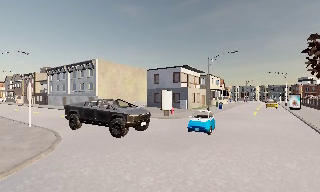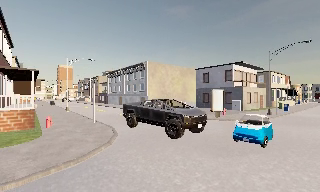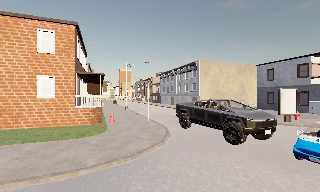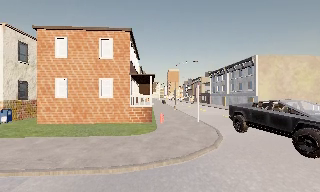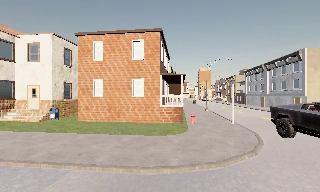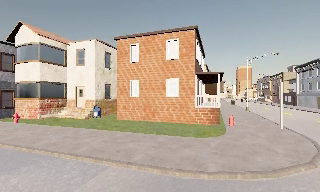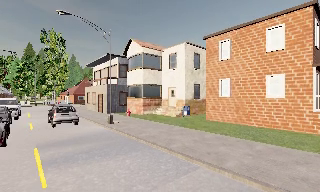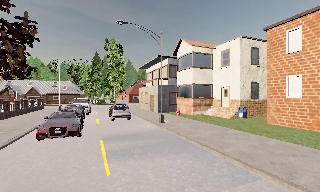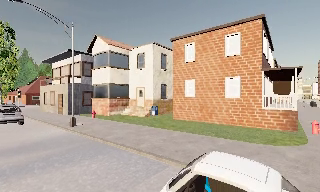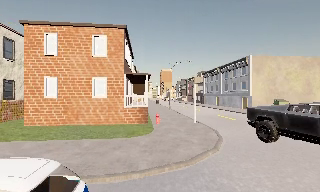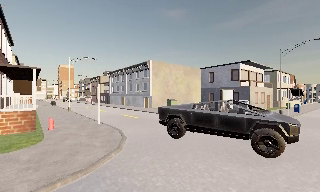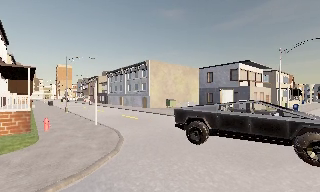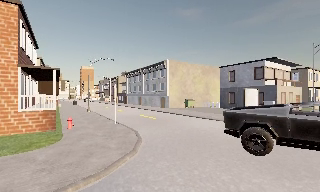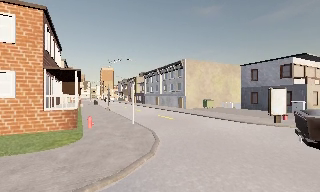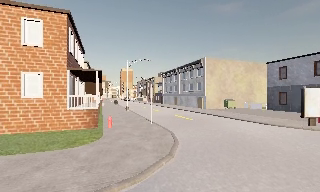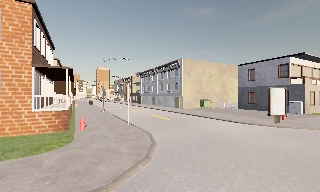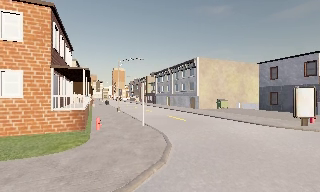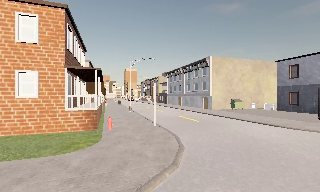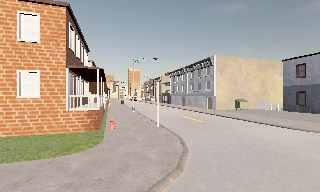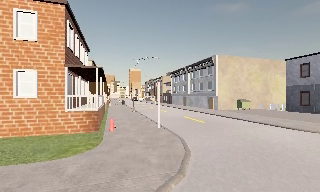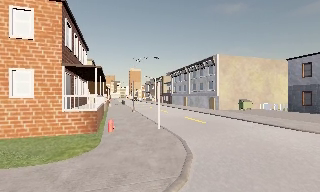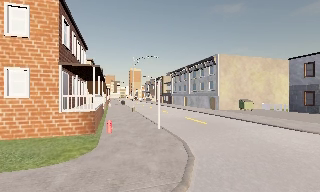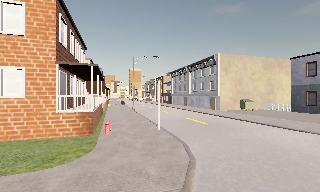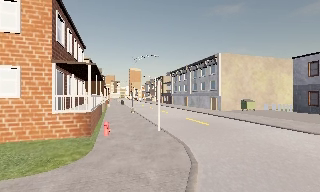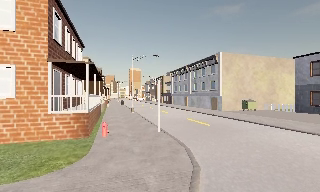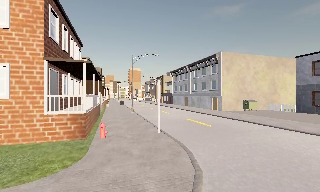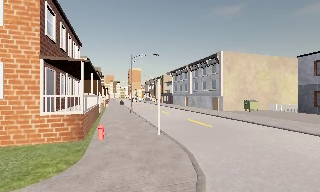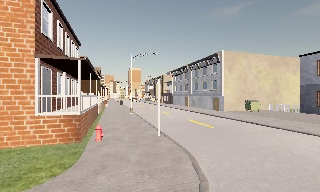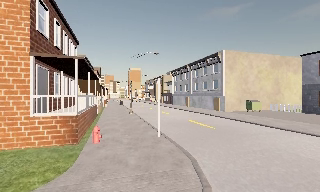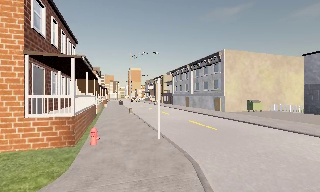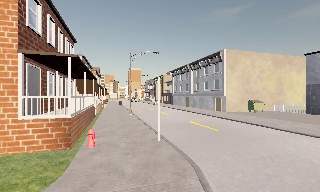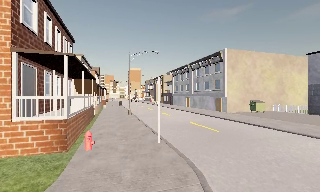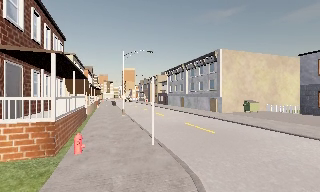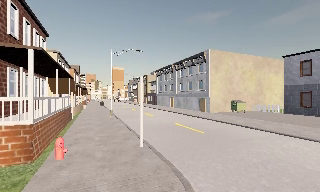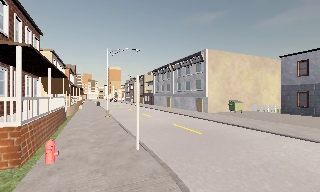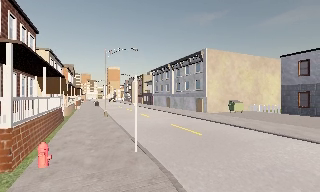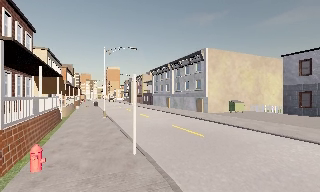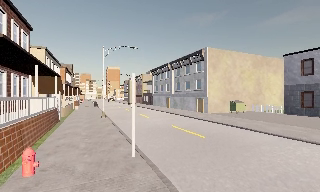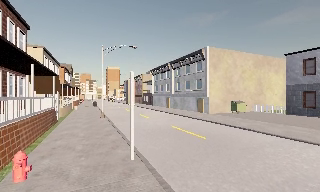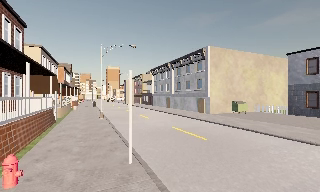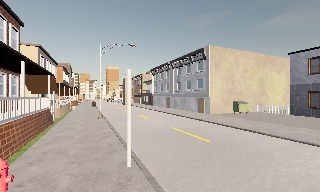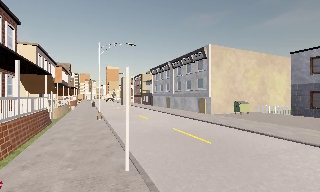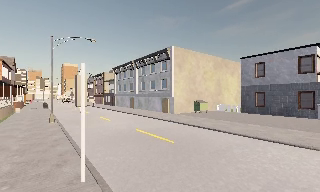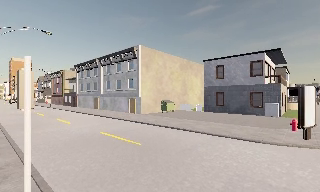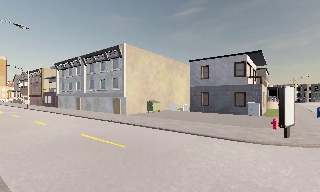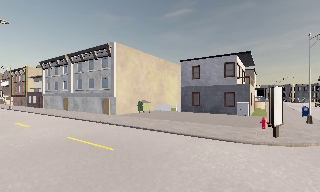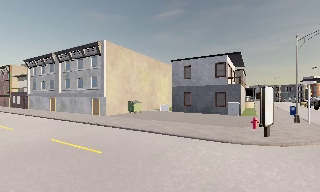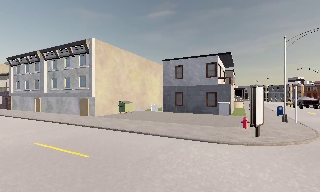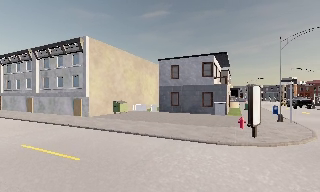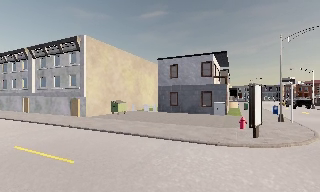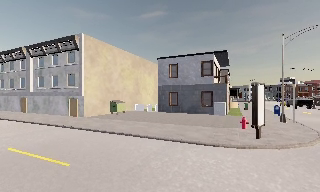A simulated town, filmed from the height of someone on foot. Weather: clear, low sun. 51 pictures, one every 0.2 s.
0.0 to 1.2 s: The camera swings to its left by about 105 degrees, and the scene slides to the right. It travels forward, about 1.5 m.
1.2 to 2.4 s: The scene slides to the left, as the camera pans about 85 degrees to its right. It travels forward, about 0.5 m.
2.4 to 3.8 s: The scene slides to the right, as the camera pans about 15 degrees to its left. It travels forward, about 2 m, so what stands in front looms larger.
3.8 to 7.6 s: The camera travels forward, about 5 m, so what stands in front looms larger.
7.6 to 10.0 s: The scene slides to the left, as the camera pans about 40 degrees to its right. It travels forward, about 3.5 m.
The film runs forward here.
